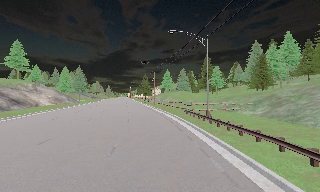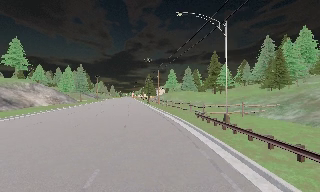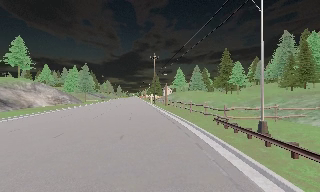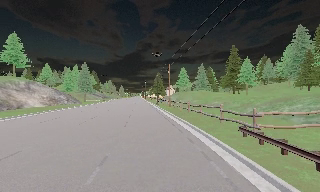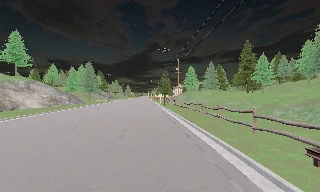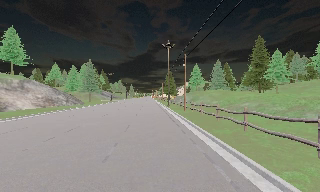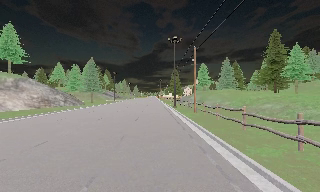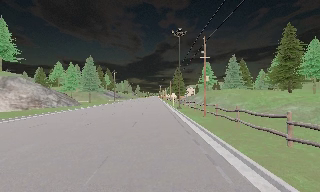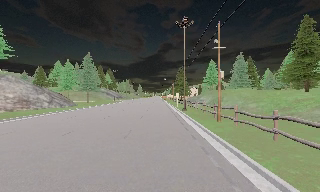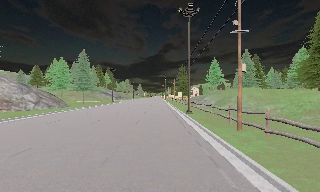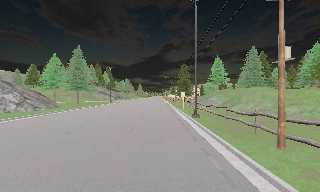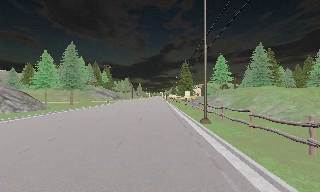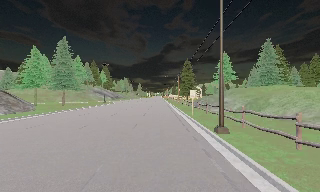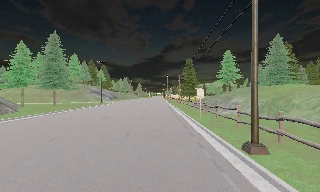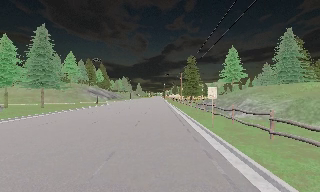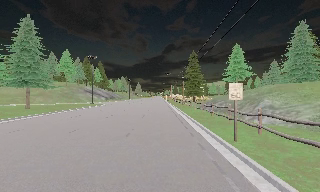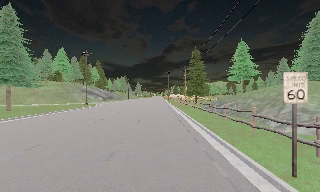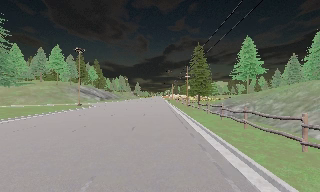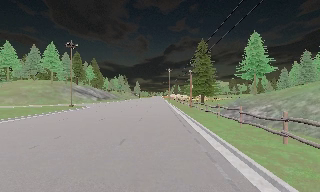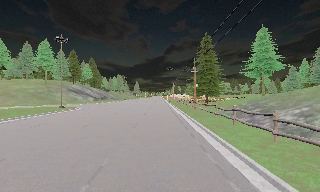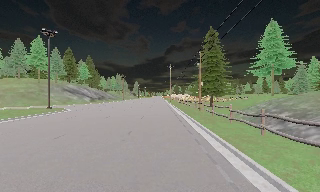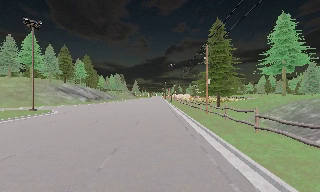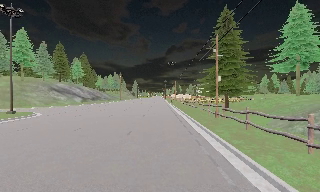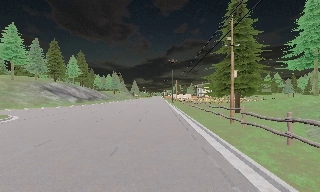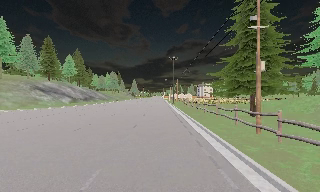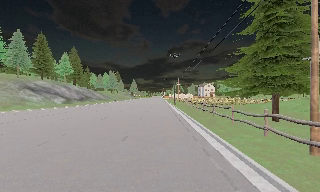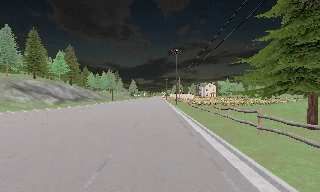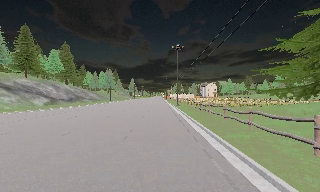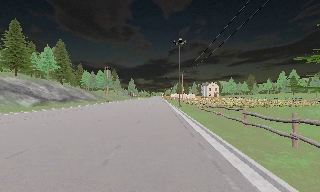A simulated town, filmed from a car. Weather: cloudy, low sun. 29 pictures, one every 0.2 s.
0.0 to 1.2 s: The camera pans to its left, which is counterclockwise from overhead, by about 10 degrees. It travels forward, about 18 m, so what stands in front looms larger.
1.2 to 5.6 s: The camera travels forward, about 70 m, so what stands in front looms larger.
The film runs forward here.
